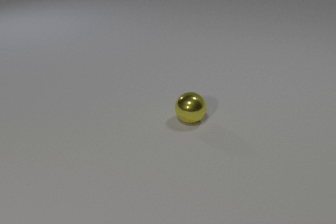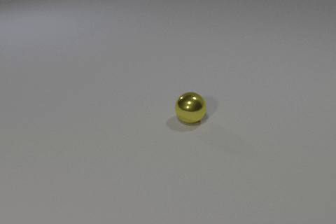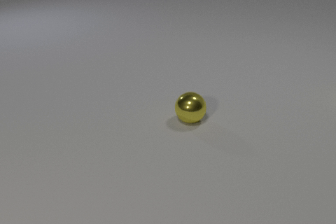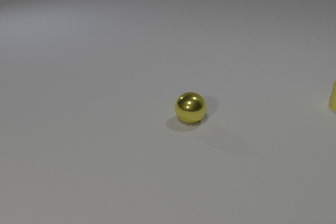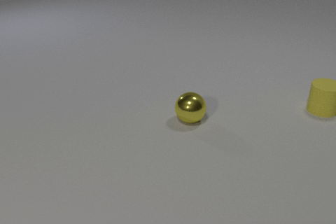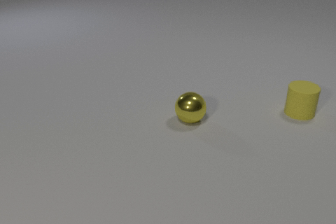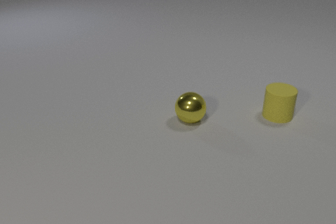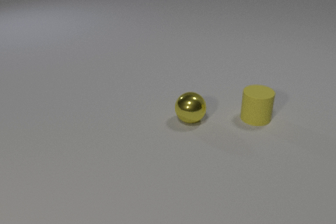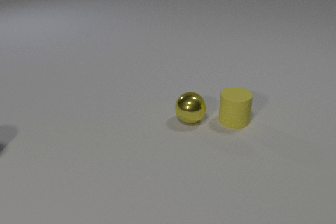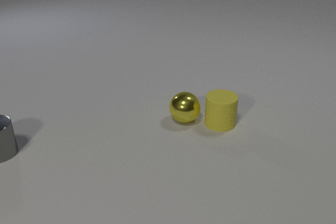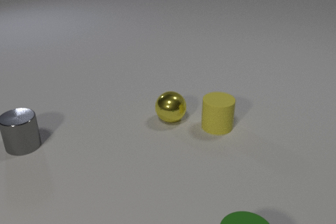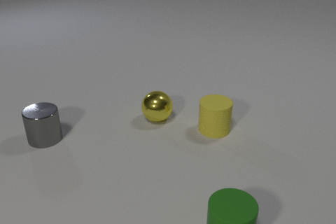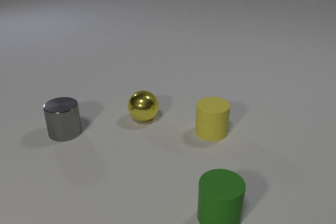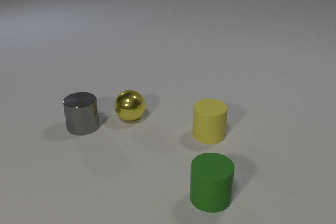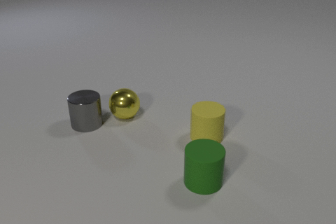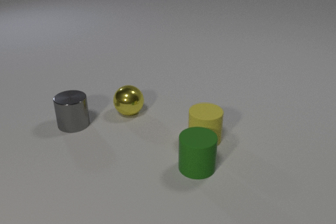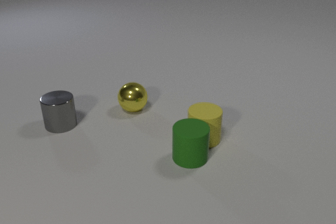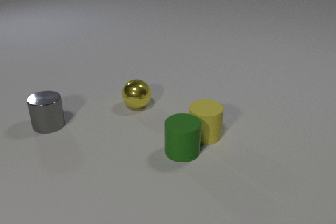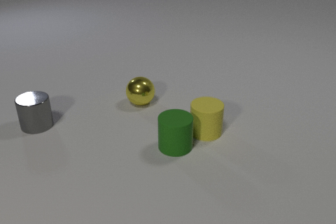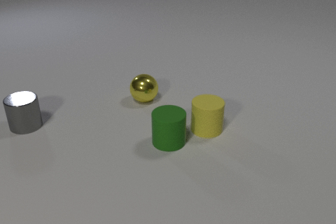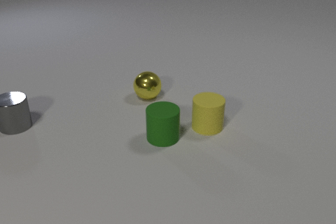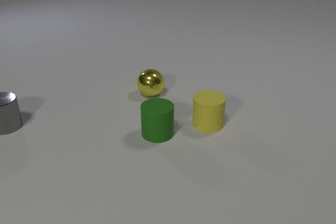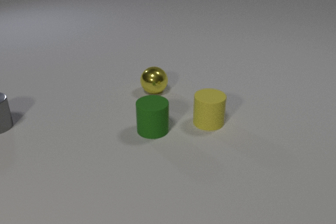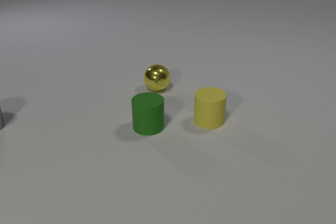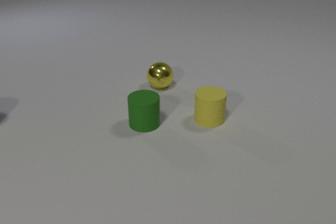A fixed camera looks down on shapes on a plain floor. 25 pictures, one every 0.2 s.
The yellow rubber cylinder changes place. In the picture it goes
to the left.
The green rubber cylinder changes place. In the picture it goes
away from the camera.
0.0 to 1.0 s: The yellow rubber cylinder comes in at the right edge, slides to the left and toward the camera.
1.0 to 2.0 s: The yellow rubber cylinder slides to the left and toward the camera. The yellow metal sphere rolls to the left. The green rubber cylinder comes in at the bottom edge, slides away from the camera. The gray metal cylinder comes in at the left edge, slides to the right. The yellow rubber cylinder and the yellow metal sphere collide.
2.0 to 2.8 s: The yellow rubber cylinder slides toward the camera and to the left. The yellow metal sphere rolls to the left. The green rubber cylinder slides away from the camera. The gray metal cylinder slides to the right. The yellow metal sphere and the gray metal cylinder collide.
2.8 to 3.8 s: The yellow rubber cylinder slides away from the camera. The yellow metal sphere rolls away from the camera and to the right. The green rubber cylinder slides away from the camera and to the left. The gray metal cylinder slides to the left. The yellow rubber cylinder and the green rubber cylinder collide.
3.8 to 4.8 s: The yellow rubber cylinder slides away from the camera. The yellow metal sphere rolls away from the camera and to the right. The green rubber cylinder slides away from the camera and to the left. The gray metal cylinder slides to the left, leaves at the left edge.
What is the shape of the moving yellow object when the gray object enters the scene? cylinder.
What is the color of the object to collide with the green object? yellow.
Are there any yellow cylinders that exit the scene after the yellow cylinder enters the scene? no.
